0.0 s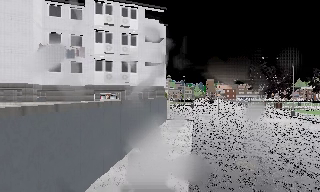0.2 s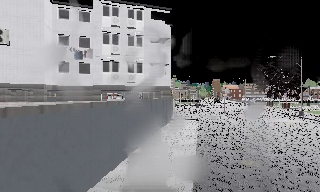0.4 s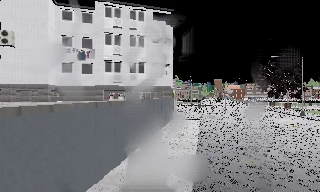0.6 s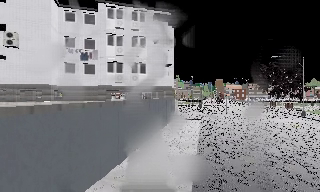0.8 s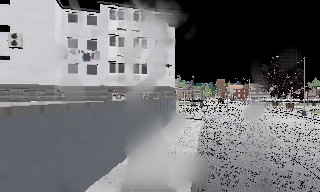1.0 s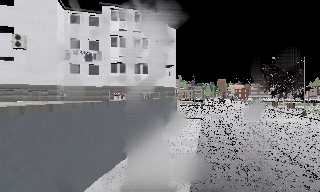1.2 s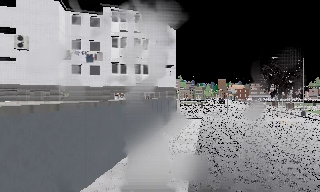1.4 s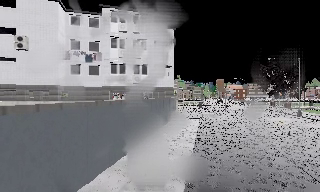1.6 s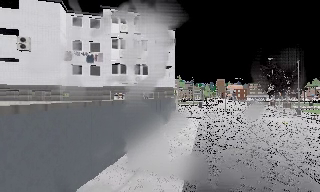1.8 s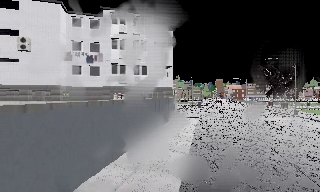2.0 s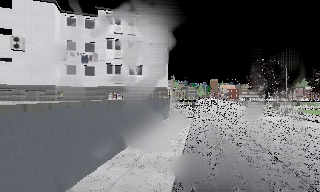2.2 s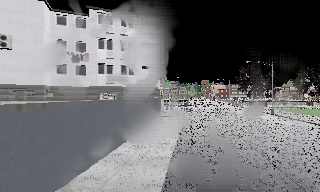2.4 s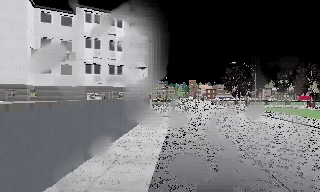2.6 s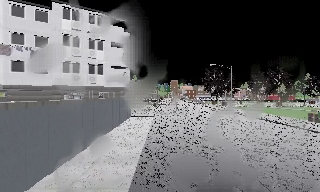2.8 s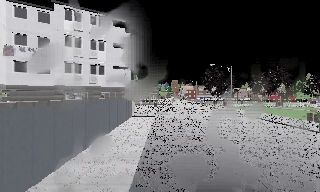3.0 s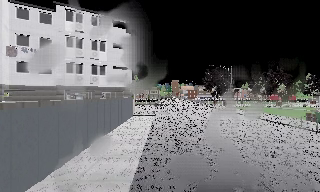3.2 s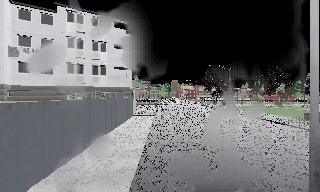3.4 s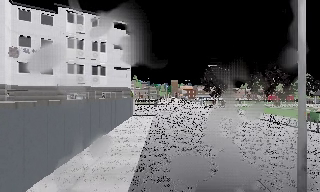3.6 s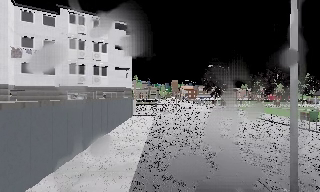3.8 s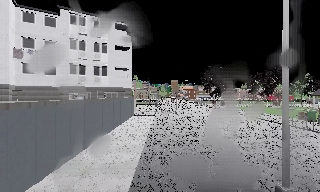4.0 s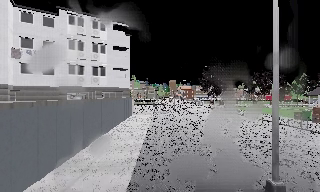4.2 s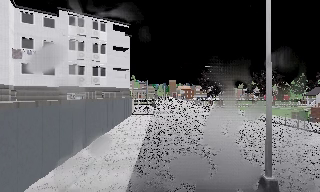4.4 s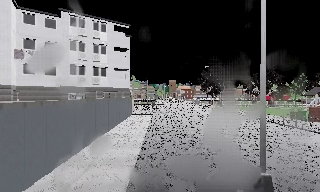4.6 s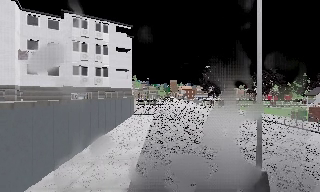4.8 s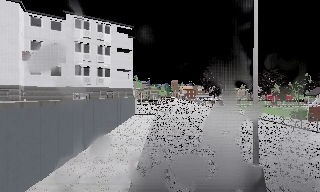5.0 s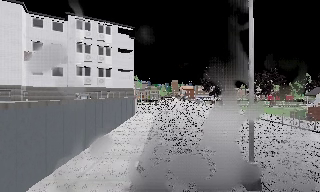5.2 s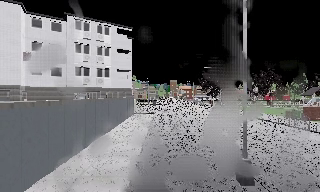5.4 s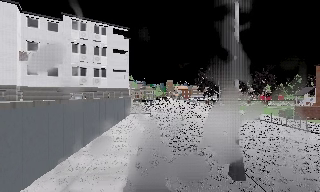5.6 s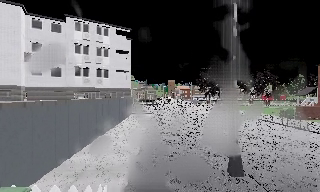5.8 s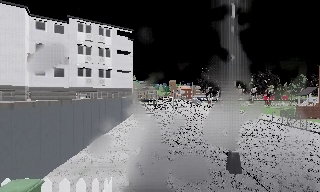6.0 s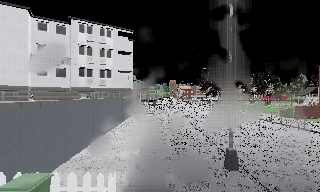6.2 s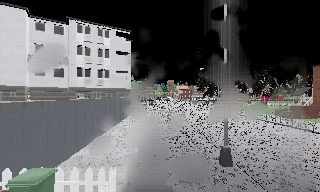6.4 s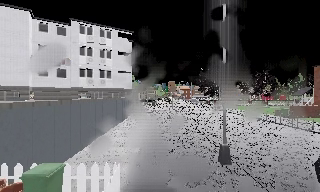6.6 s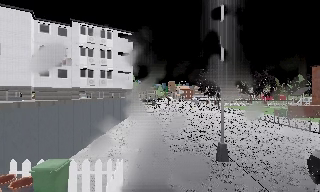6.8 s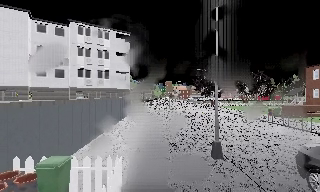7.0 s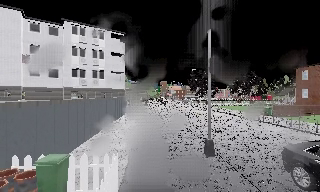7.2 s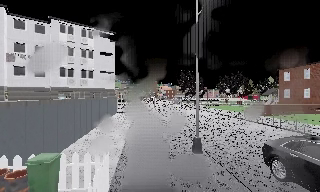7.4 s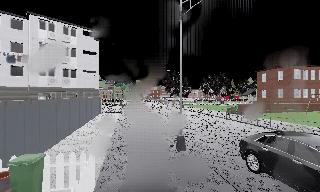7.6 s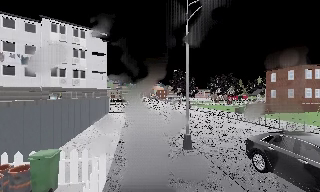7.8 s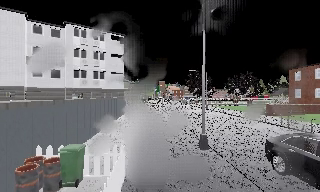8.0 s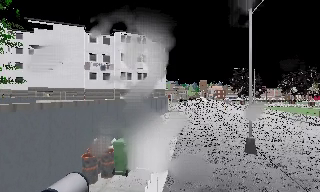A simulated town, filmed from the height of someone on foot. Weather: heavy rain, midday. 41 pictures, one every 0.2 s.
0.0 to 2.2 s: The camera travels backward, about 2.5 m, so what stands in front gets smaller.
2.2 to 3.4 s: The camera pans to its right, which is clockwise from overhead, by about 10 degrees. It travels backward, about 1 m, so what stands in front gets smaller.
3.4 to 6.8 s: The camera travels backward, about 3.5 m, so what stands in front gets smaller.
6.8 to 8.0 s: The scene slides to the right, as the camera pans about 10 degrees to its left. It travels backward, about 1 m, so what stands in front gets smaller.
The film runs backward here.
